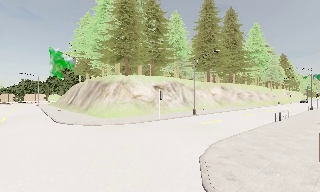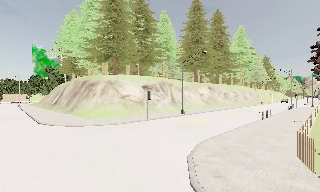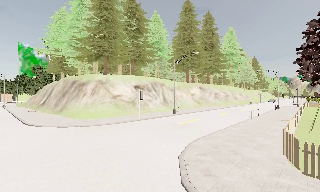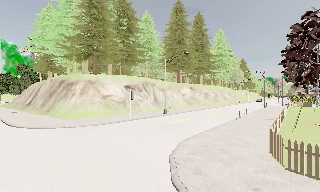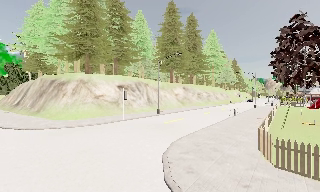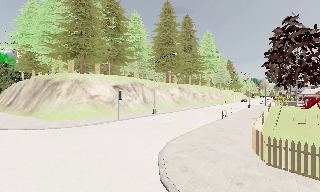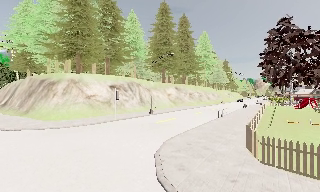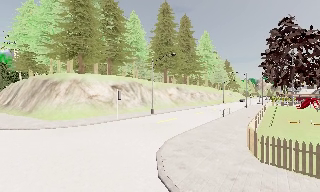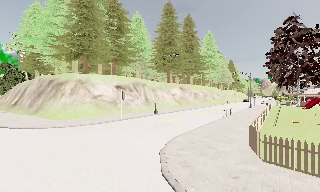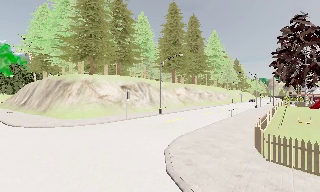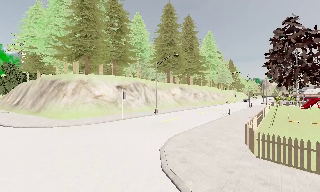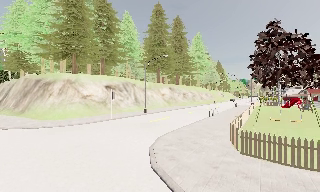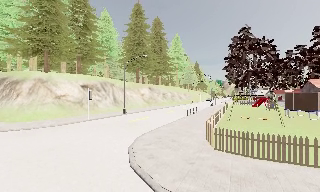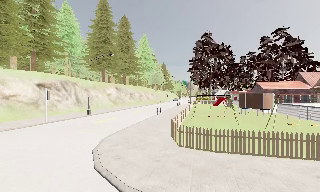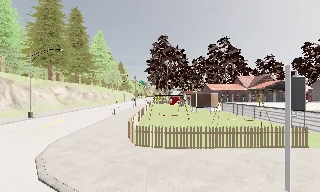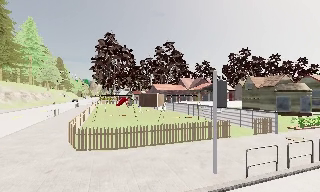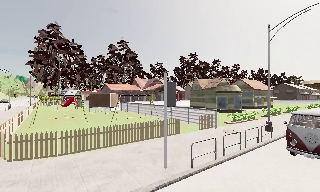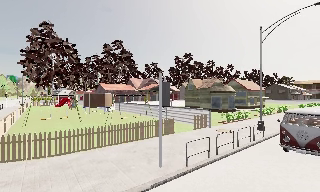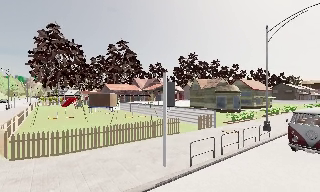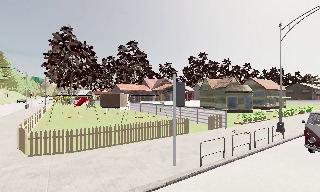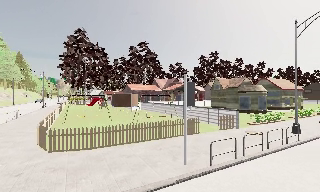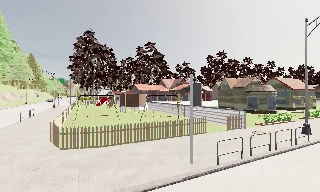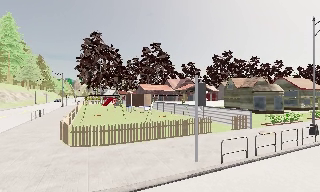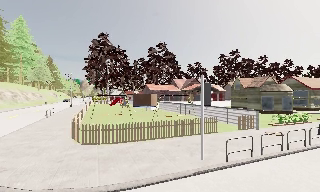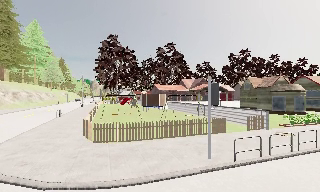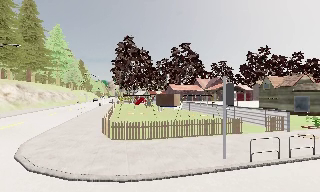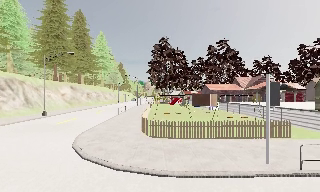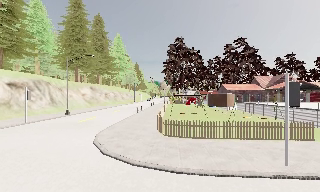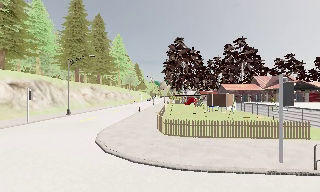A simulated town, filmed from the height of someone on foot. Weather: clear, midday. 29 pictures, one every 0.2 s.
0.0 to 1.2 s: The camera swings to its right by about 15 degrees, and the scene slides to the left.
1.2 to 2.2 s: The camera travels backward, about 1 m, so what stands in front gets smaller.
2.2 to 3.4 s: The camera swings to its right by about 70 degrees, and the scene slides to the left. It travels backward, about 0.5 m.
3.4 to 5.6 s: The camera swings to its left by about 40 degrees, and the scene slides to the right. It travels backward, about 2 m.
The film runs backward here.
